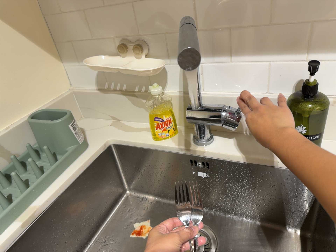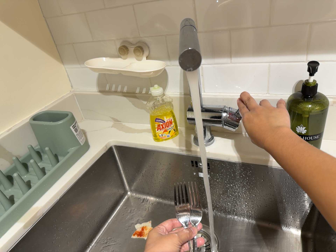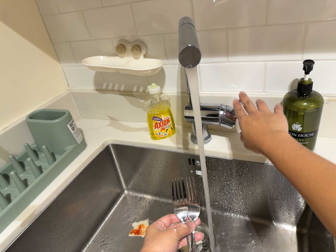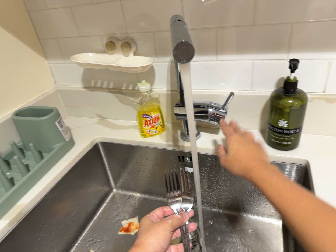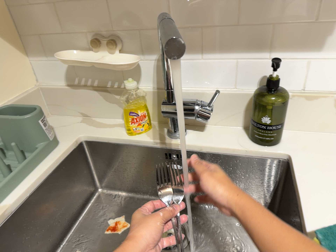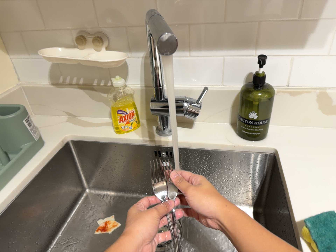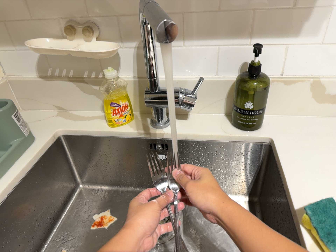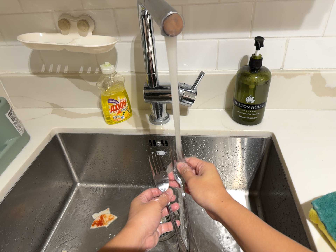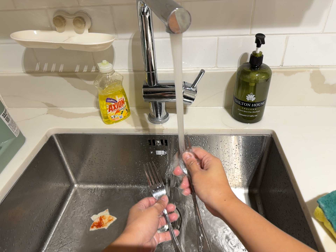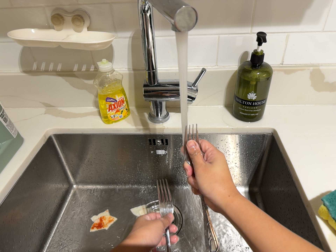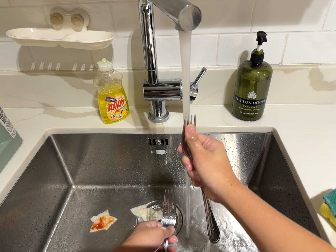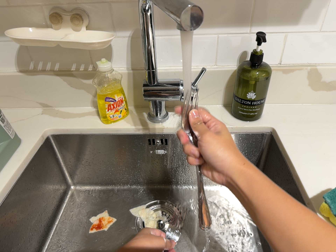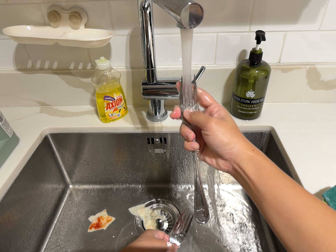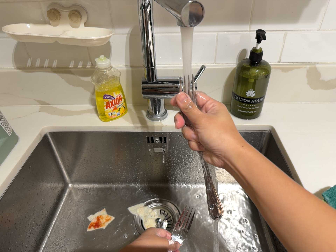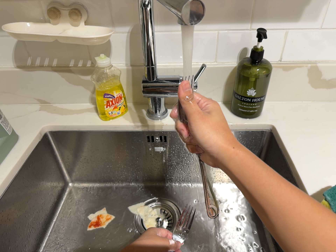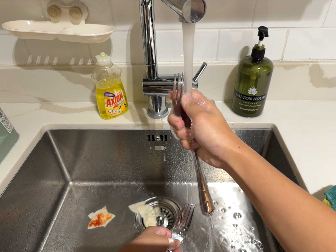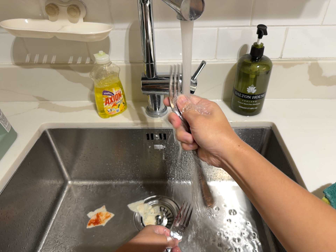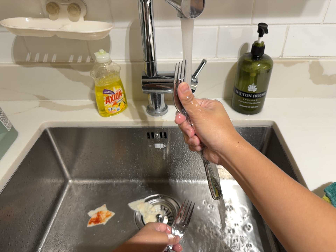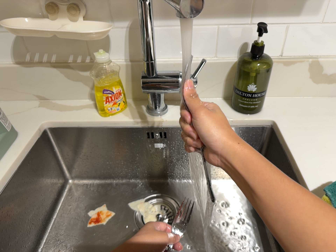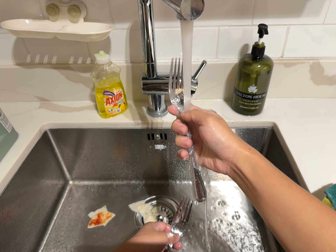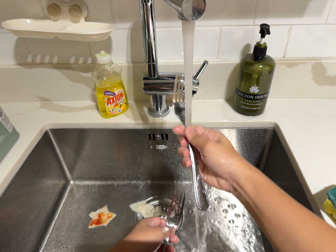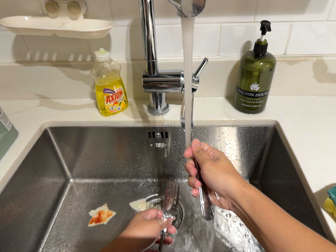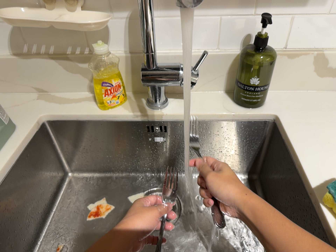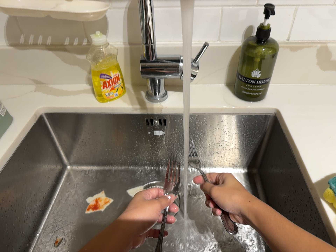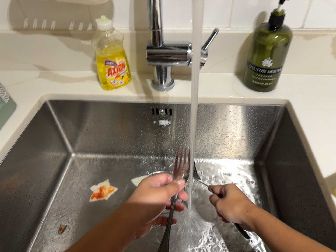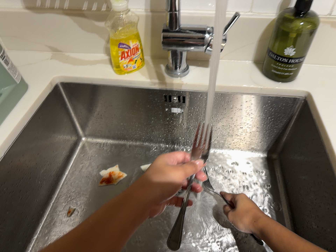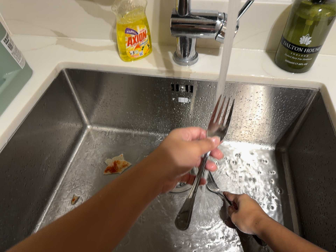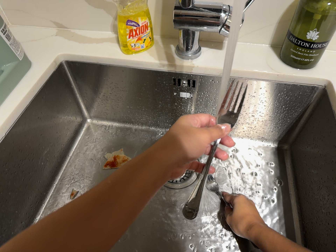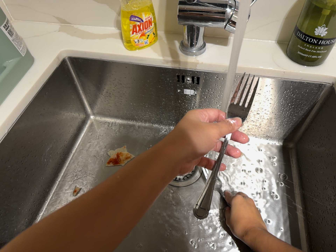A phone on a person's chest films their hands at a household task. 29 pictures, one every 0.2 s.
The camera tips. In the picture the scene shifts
upward.
0.0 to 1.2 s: The scene slides to the left, as the camera pans about 15 degrees to its right. It travels to its left, about 7 cm.
1.2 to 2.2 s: The camera travels to its left, about 7 cm.
2.2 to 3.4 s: The camera keeps its place and its aim.
3.4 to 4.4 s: The camera shifts only a little, or ends up much as it began.
4.4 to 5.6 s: The camera travels forward, about 7 cm, so what stands in front looms larger. Its aim tips toward the bottom of its view by about 10 degrees, and the scene shifts upward.
The film runs forward here.
